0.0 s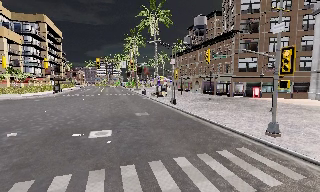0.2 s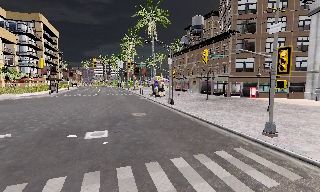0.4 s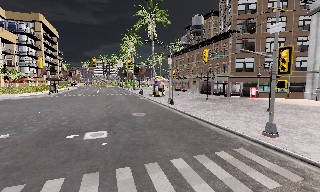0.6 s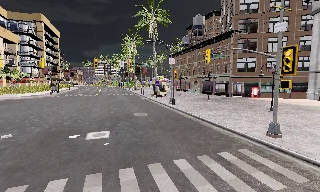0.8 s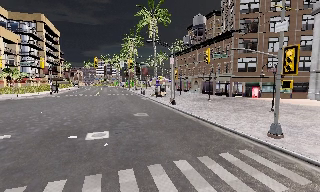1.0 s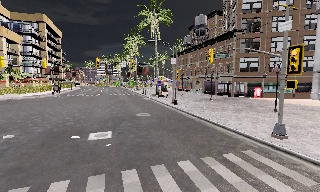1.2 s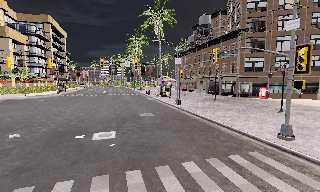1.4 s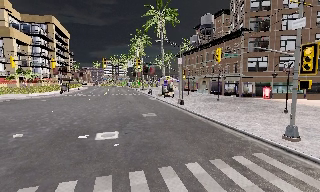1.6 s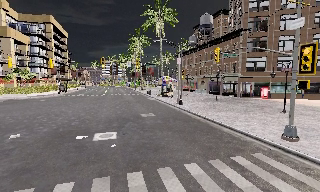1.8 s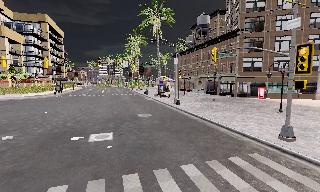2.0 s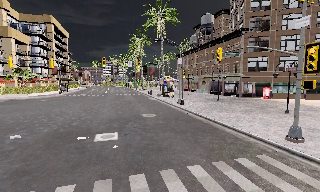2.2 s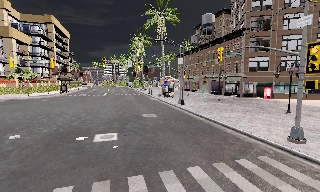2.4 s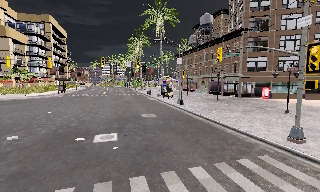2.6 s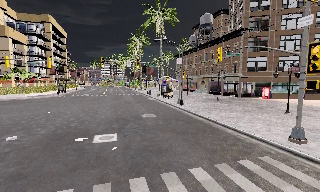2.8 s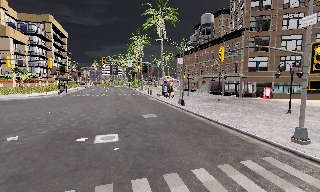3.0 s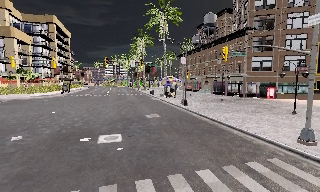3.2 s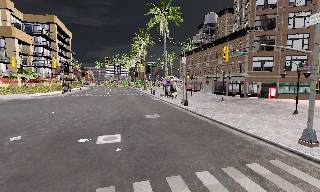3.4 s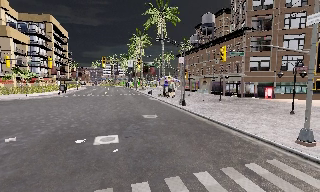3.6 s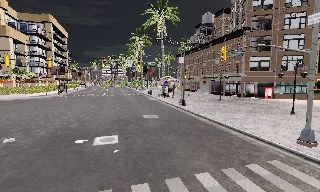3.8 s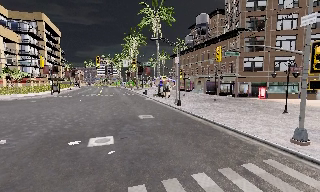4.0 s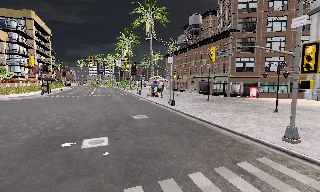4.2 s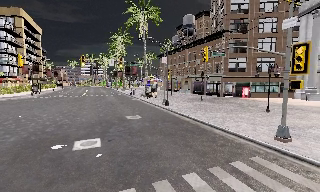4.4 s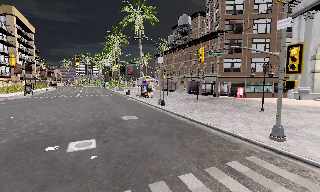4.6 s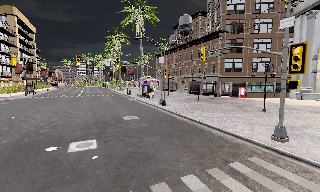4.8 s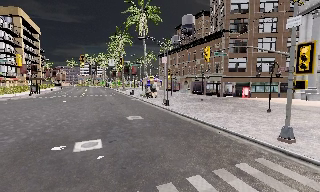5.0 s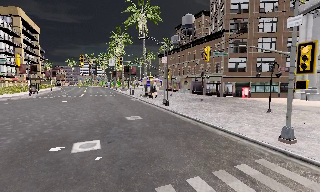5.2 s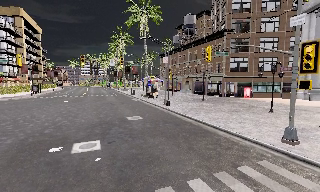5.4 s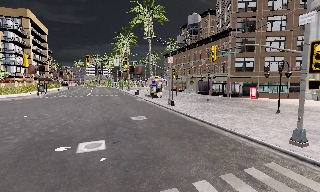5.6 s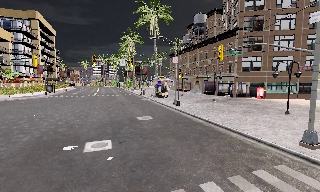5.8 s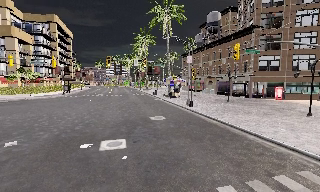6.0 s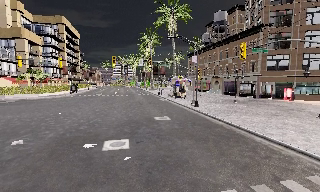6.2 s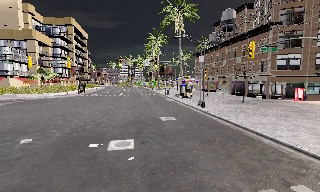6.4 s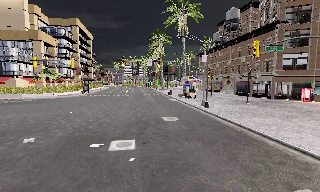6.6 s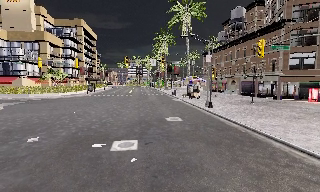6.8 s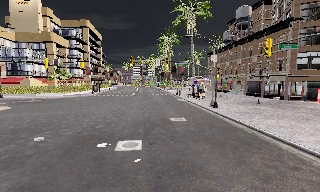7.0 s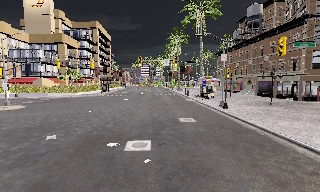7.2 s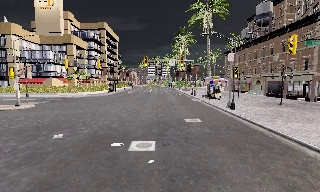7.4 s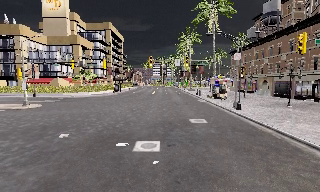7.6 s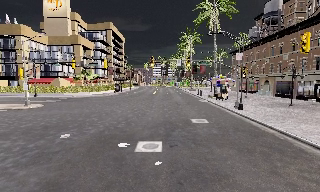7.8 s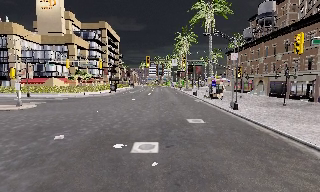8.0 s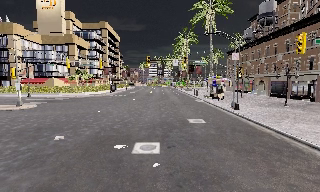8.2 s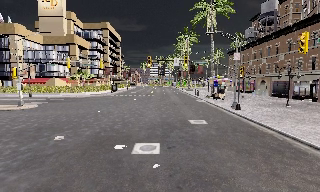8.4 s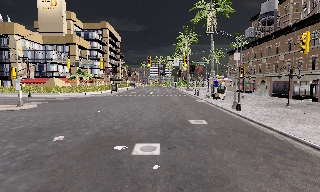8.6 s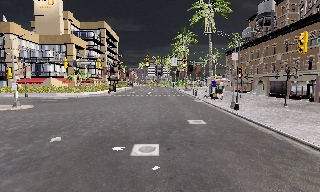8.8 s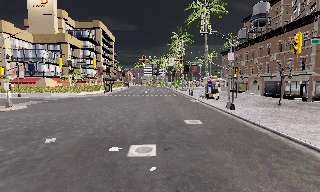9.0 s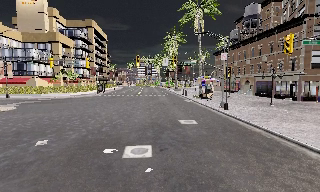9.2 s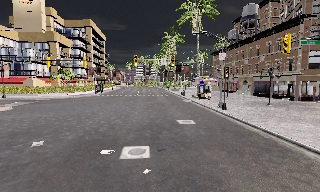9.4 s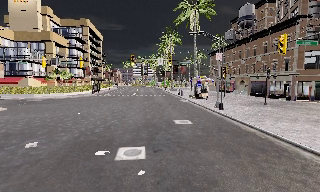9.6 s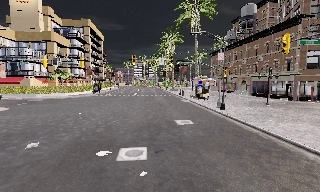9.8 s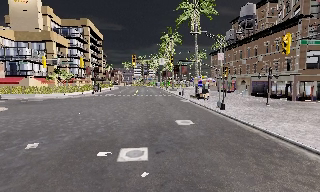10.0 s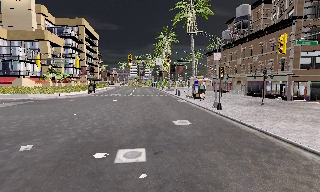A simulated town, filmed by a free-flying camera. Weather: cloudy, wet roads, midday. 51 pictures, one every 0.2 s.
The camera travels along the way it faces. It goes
forward.
0.0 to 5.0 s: The camera travels forward and to its left, about 1.5 m, so what stands in front looms larger.
5.0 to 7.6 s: The camera pans to its left, which is counterclockwise from overhead, by about 25 degrees. It travels forward, about 1 m, so what stands in front looms larger.
7.6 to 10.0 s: The camera travels forward, about 1 m, so what stands in front looms larger.
The film runs forward here.
